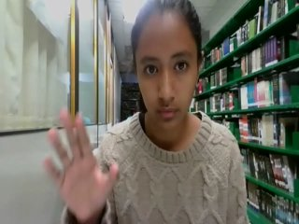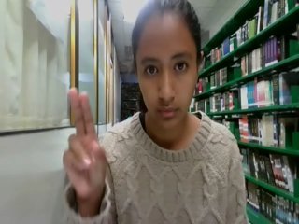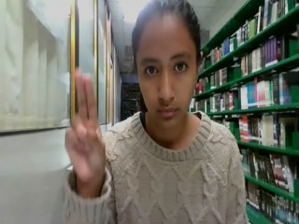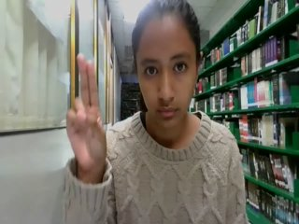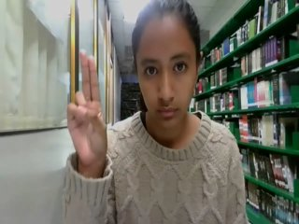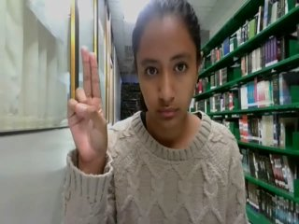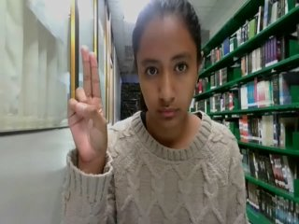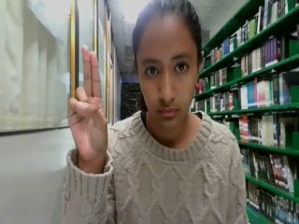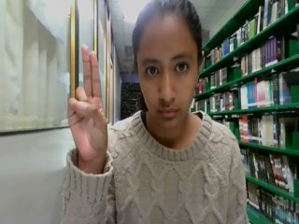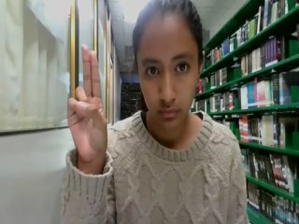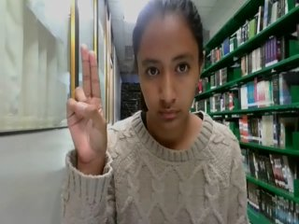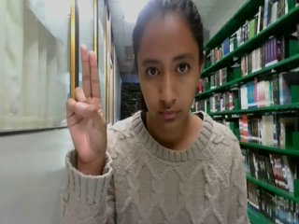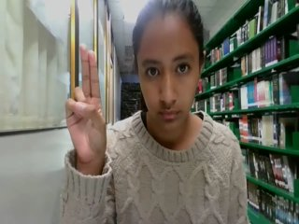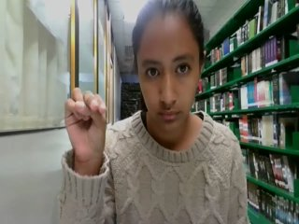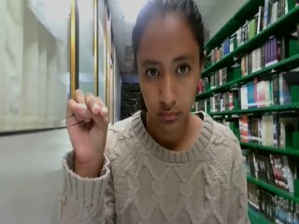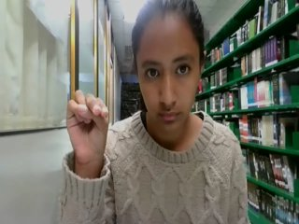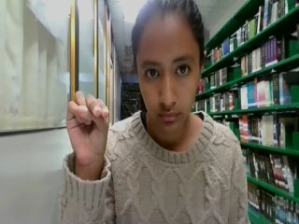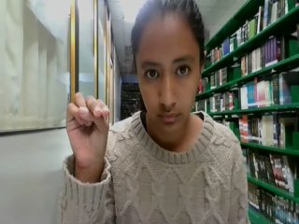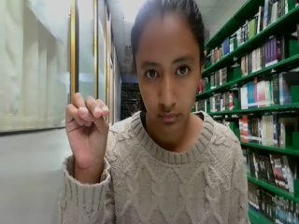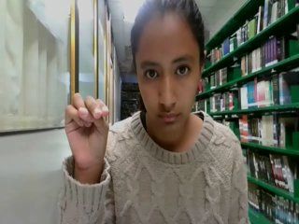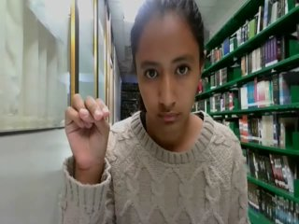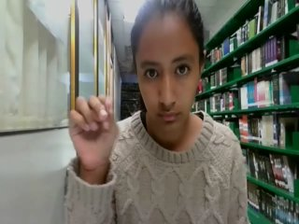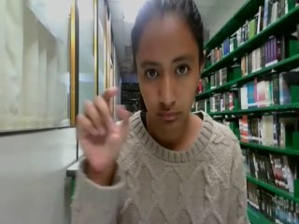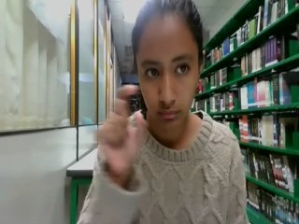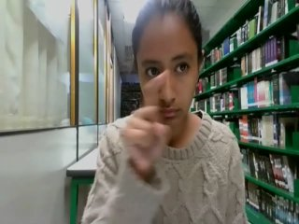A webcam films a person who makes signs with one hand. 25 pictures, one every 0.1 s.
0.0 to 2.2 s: Click with two fingers.
